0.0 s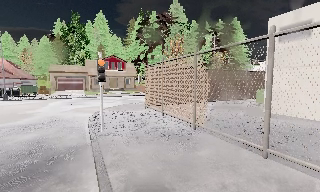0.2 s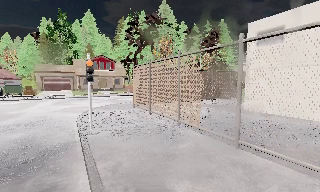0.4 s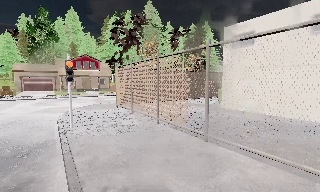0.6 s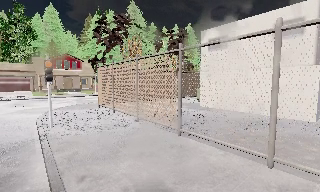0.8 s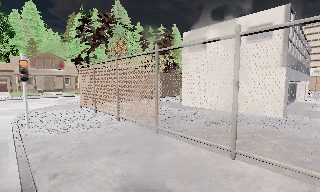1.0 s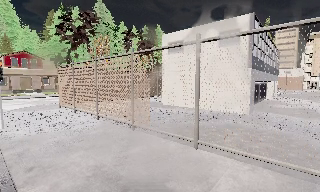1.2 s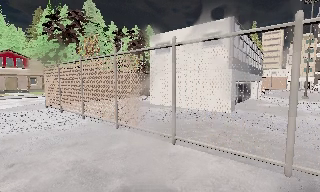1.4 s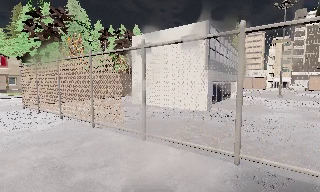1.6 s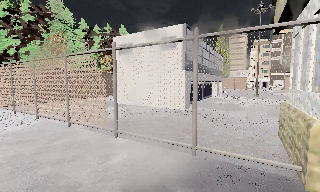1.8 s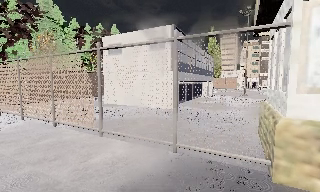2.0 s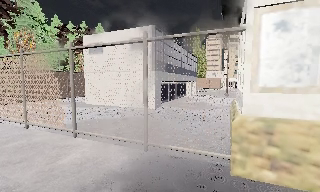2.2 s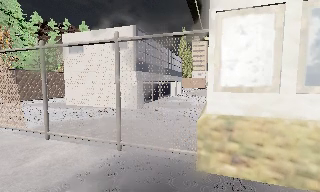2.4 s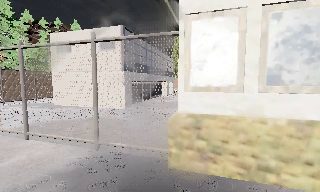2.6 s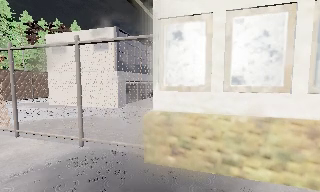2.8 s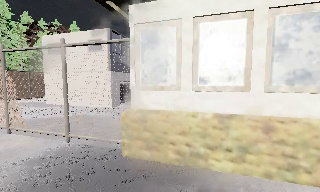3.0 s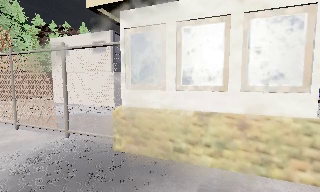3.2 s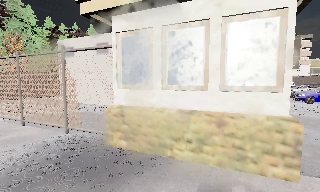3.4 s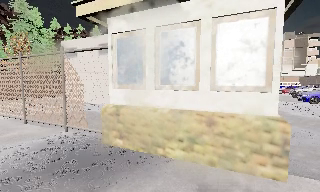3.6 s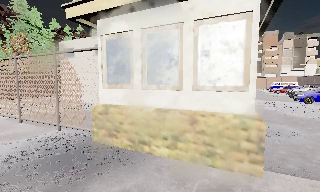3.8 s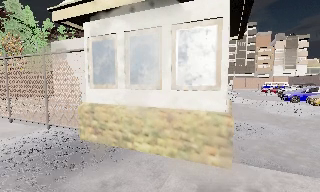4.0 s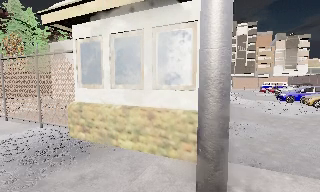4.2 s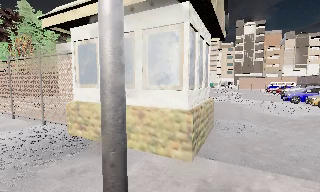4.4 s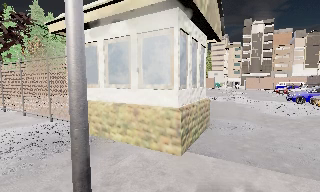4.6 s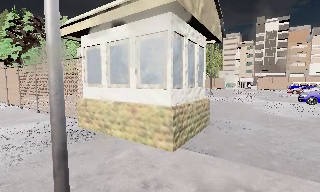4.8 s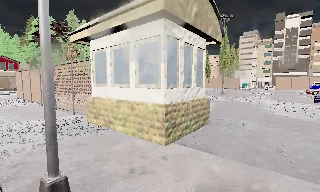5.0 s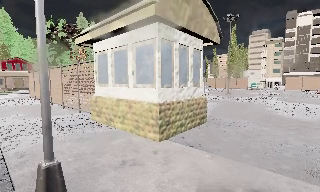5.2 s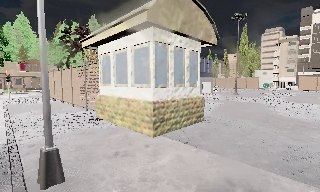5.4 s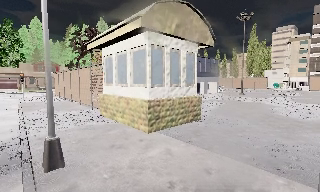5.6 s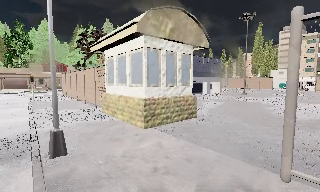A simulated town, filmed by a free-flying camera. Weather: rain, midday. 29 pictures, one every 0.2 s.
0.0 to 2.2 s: The scene slides to the left, as the camera pans about 45 degrees to its right. It travels to its right and backward, about 6 m, so close, fixed things drift to the left.
2.2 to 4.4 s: The camera pans to its left, which is counterclockwise from overhead, by about 10 degrees. It travels to its right and backward, about 6 m, so close, fixed things drift to the left.
4.4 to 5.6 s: The camera pans to its left, which is counterclockwise from overhead, by about 20 degrees. It travels to its right and backward, about 4 m.
The film runs backward here.
